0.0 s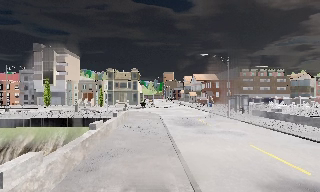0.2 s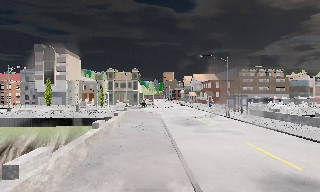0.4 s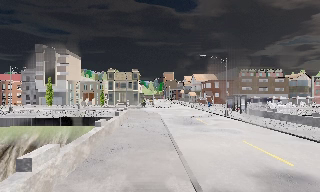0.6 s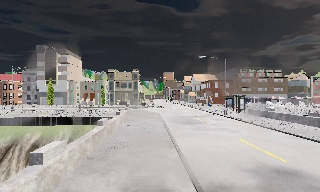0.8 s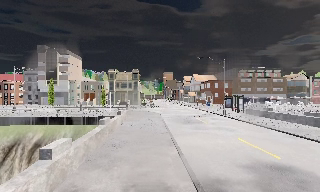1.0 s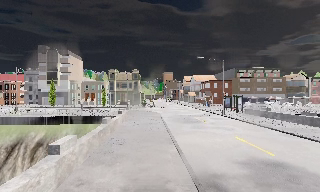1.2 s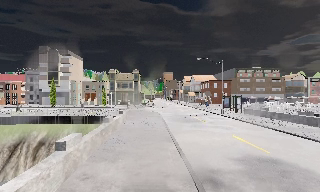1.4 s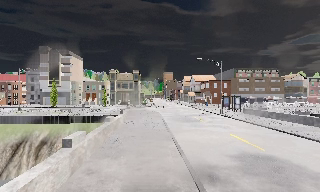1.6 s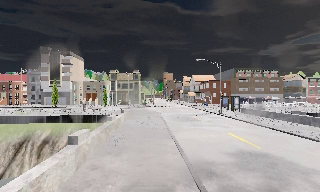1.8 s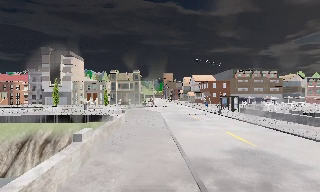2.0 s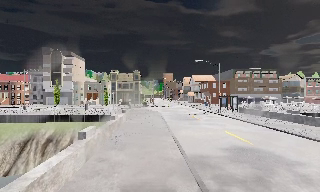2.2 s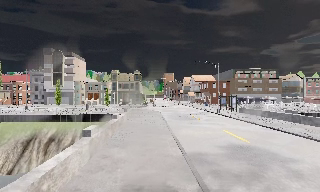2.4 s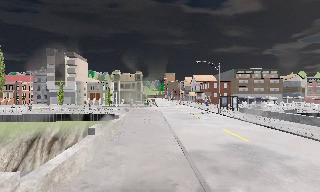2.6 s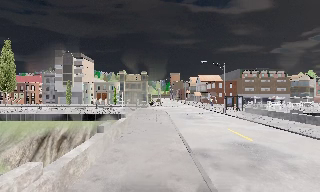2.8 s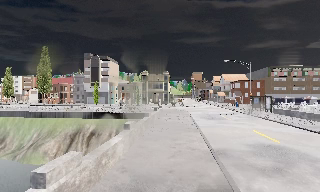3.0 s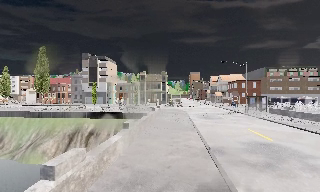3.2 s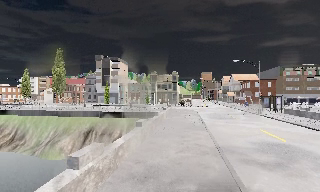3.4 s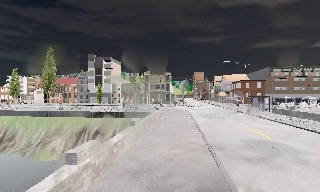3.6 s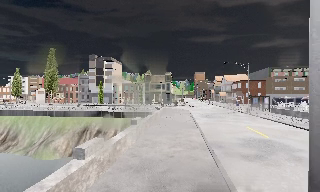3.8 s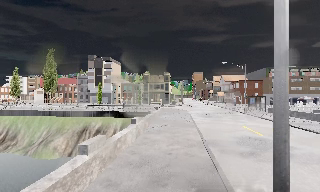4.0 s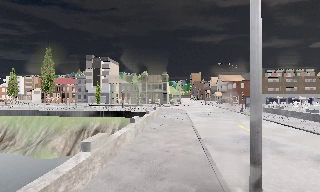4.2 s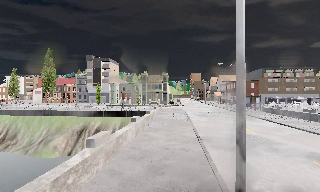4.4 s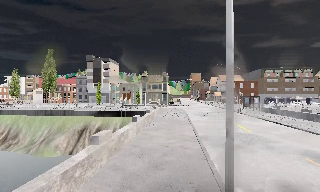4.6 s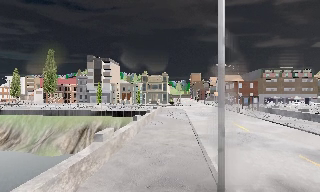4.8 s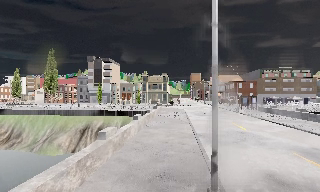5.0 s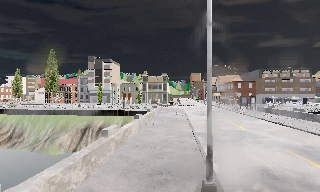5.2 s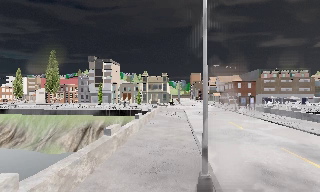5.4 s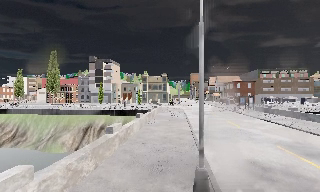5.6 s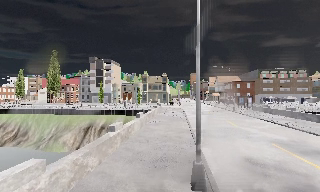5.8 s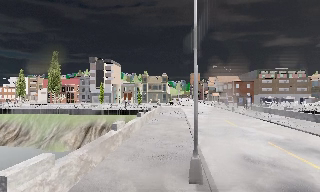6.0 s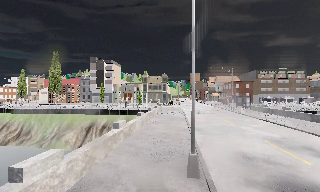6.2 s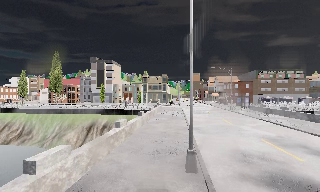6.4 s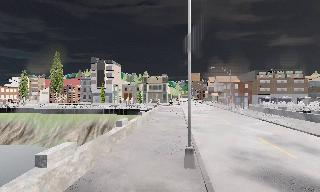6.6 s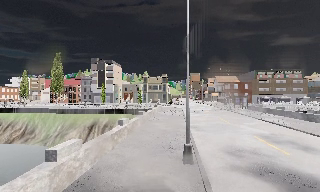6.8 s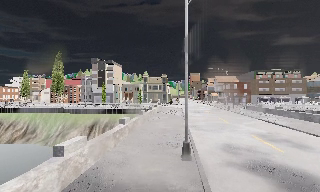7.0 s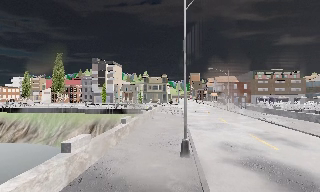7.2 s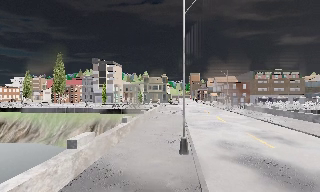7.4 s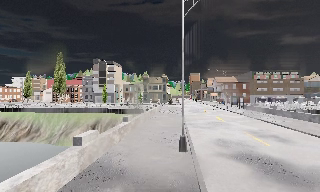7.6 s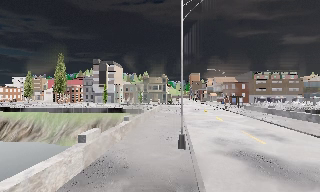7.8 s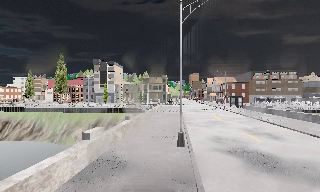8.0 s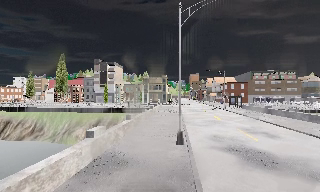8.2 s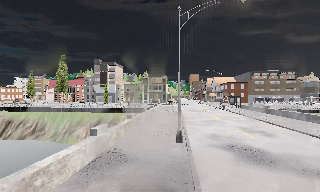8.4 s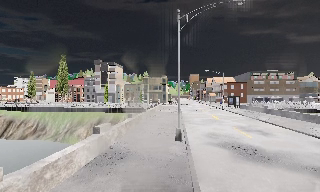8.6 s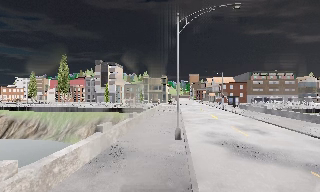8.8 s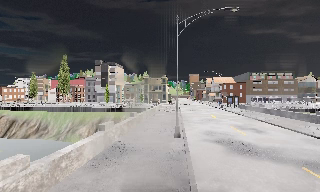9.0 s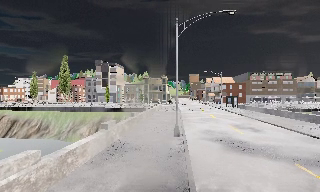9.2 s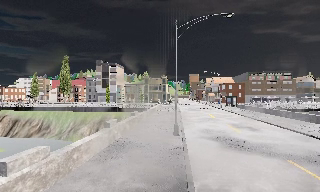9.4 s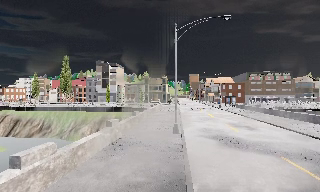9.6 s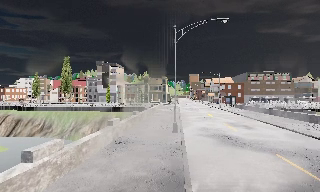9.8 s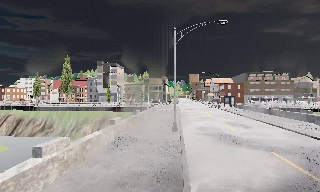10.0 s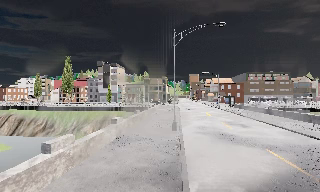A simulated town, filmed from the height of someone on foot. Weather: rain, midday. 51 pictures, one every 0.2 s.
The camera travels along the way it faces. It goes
backward.
0.0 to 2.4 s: The camera travels backward, about 4 m, so what stands in front gets smaller.
2.4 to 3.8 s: The camera swings to its left by about 10 degrees, and the scene slides to the right. It travels backward, about 2.5 m, so what stands in front gets smaller.
3.8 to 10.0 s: The camera travels backward, about 10 m, so what stands in front gets smaller.
The film runs backward here.
